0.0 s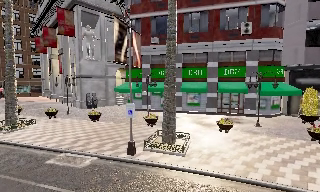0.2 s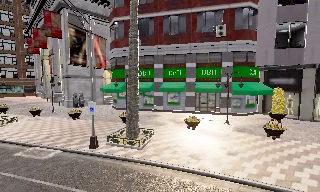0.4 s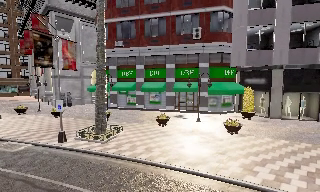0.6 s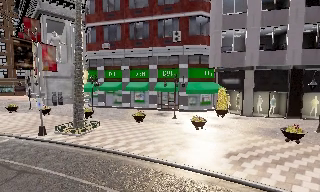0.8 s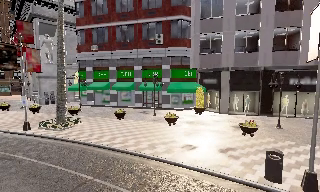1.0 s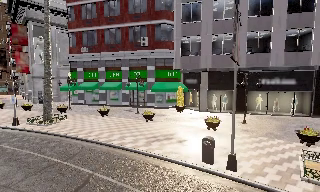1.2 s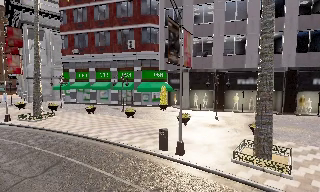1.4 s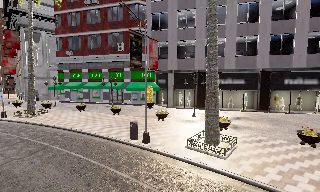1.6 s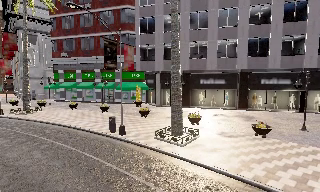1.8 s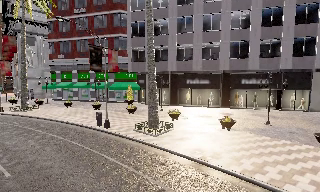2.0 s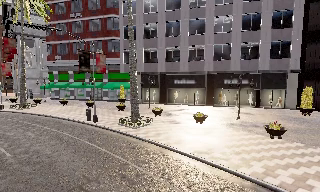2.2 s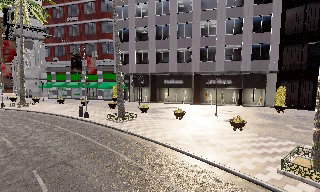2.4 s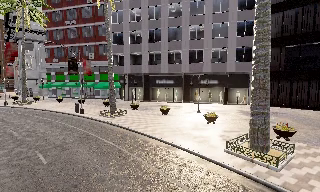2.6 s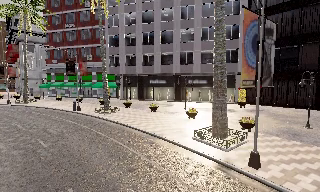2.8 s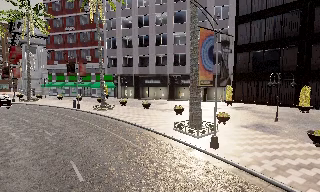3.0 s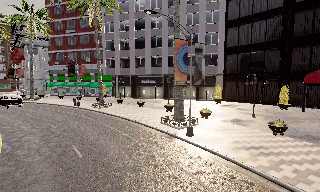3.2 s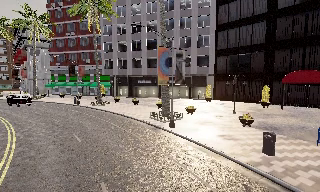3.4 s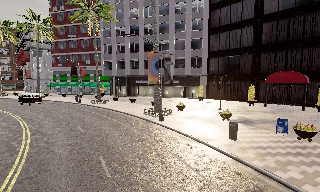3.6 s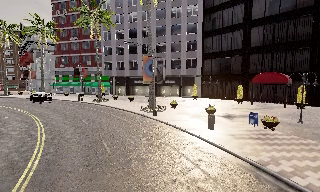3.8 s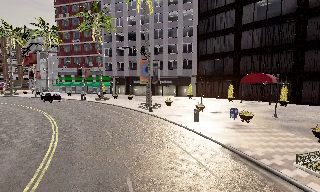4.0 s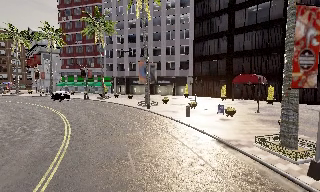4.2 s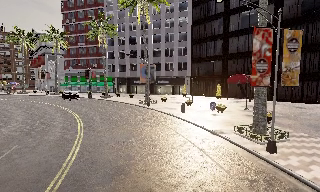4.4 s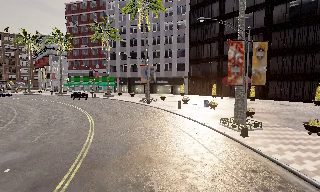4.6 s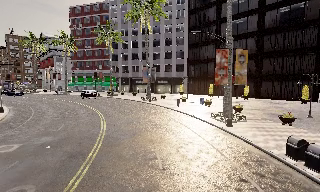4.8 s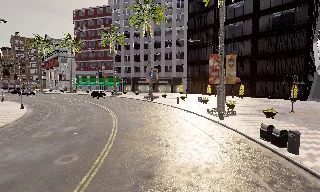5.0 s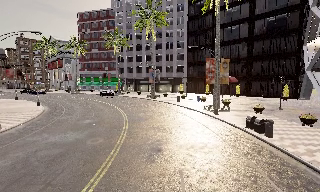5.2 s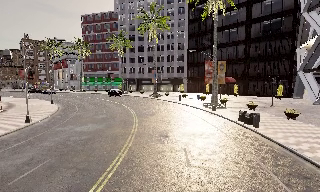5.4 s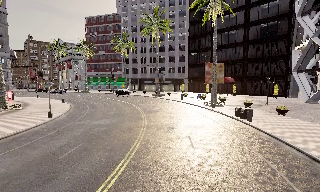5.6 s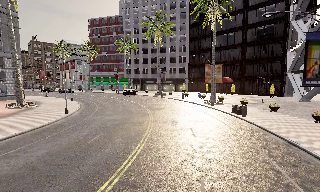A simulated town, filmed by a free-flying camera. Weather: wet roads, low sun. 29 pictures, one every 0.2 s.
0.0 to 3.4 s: The camera travels to its right and backward, about 40 m, so close, fixed things drift to the left.
3.4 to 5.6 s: The camera travels backward, about 25 m, so what stands in front gets smaller.
The film runs backward here.
